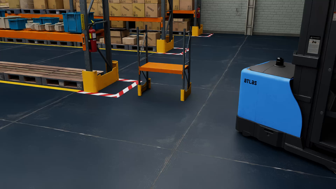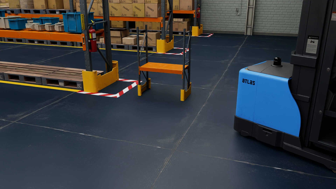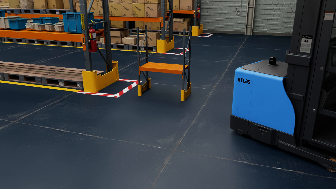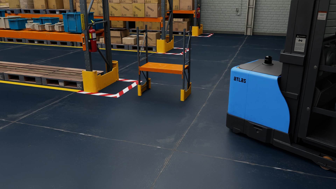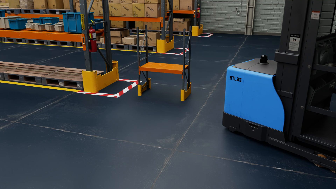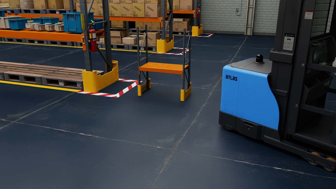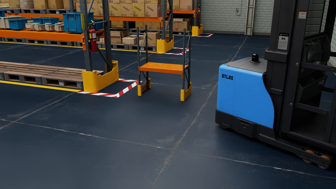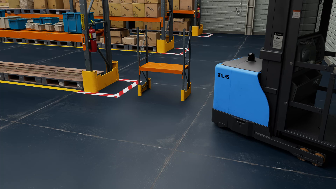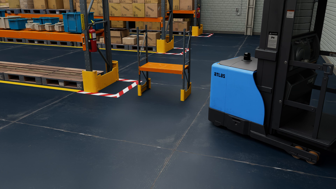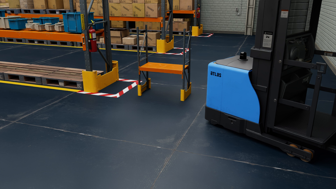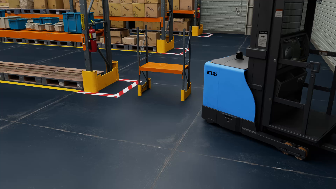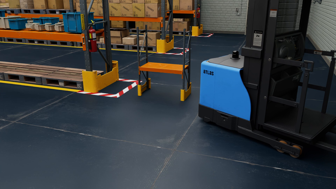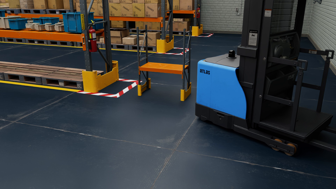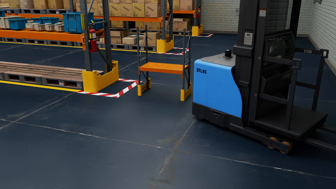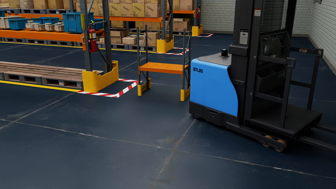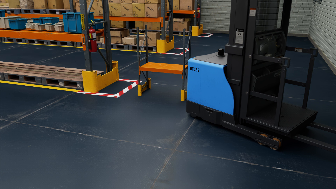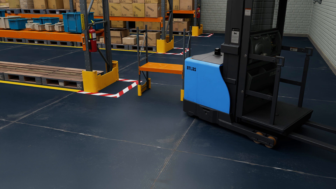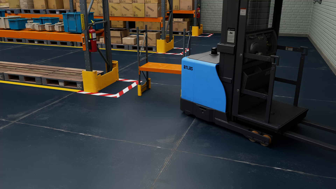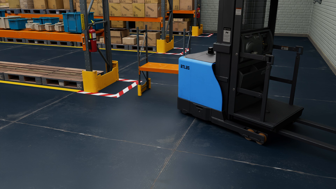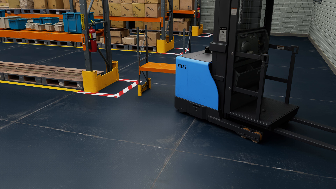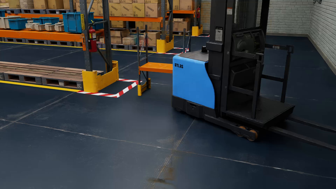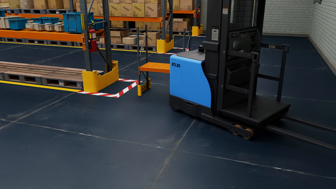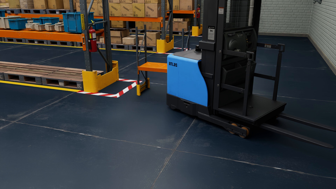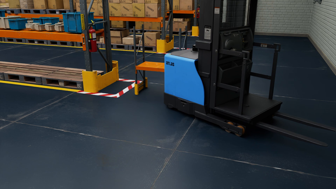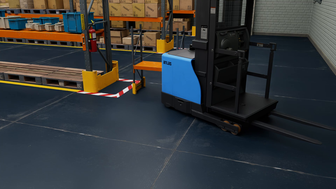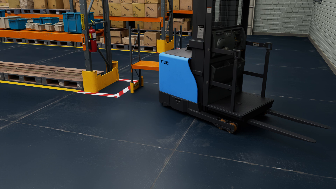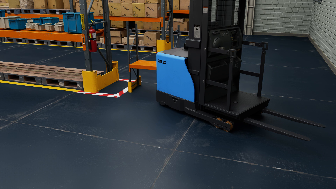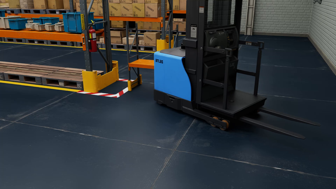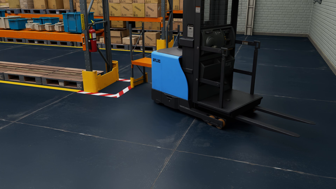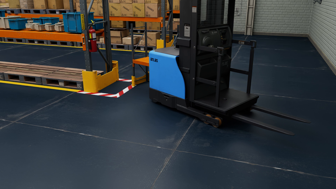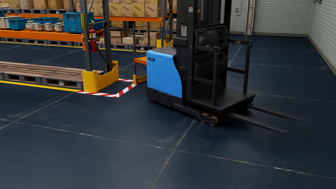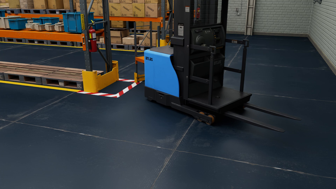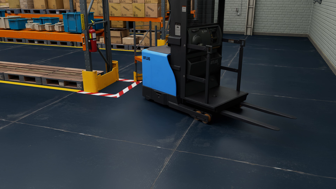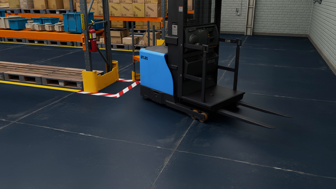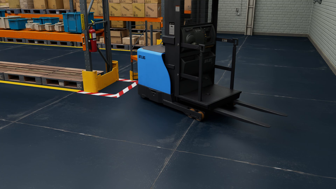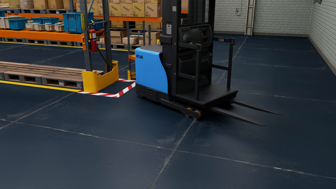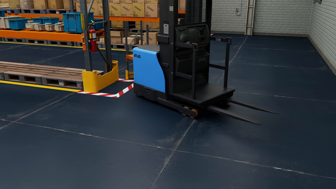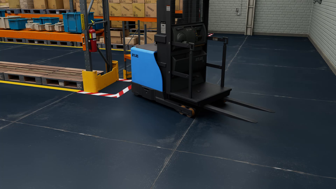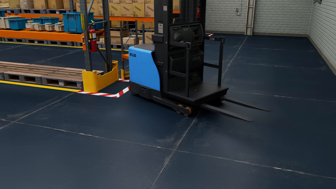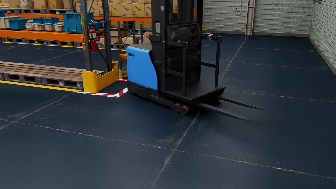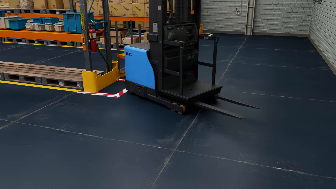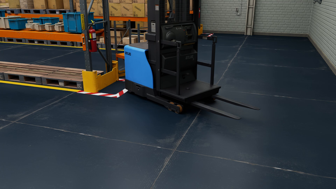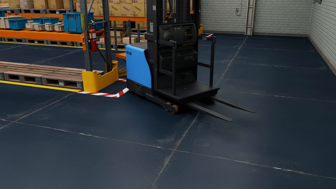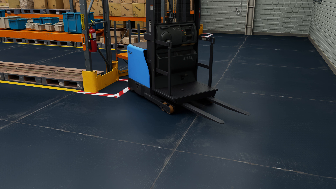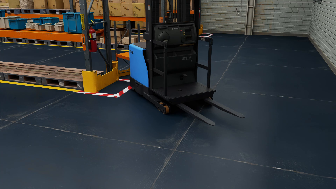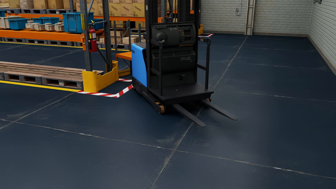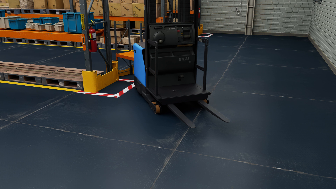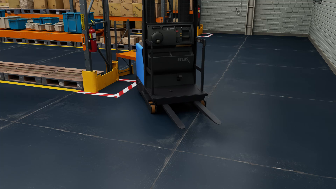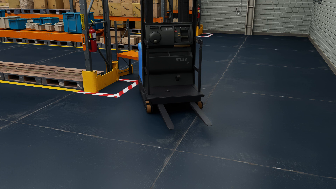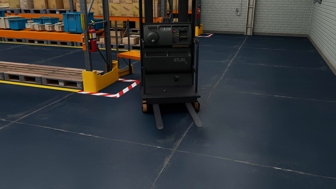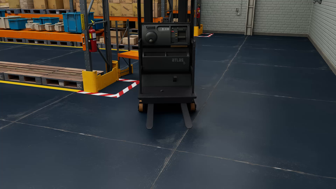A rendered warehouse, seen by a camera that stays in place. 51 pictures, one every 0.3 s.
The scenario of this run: A forklift runs into an object in its way.
